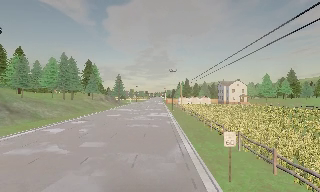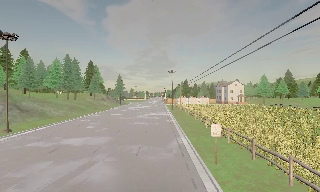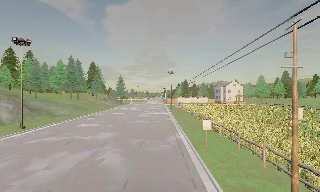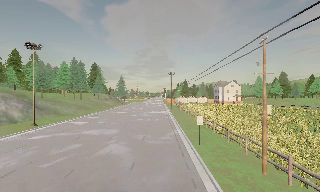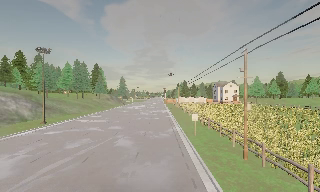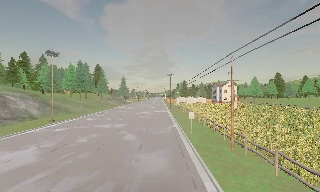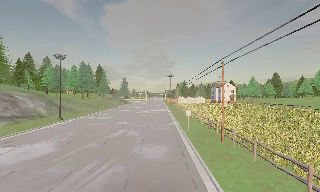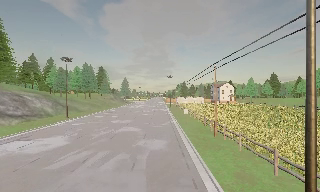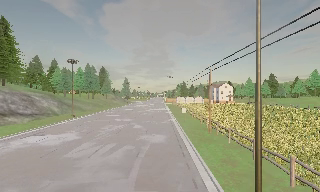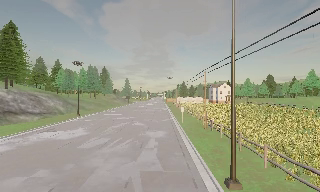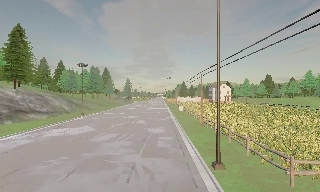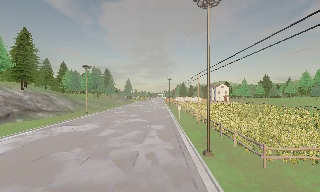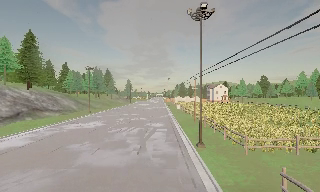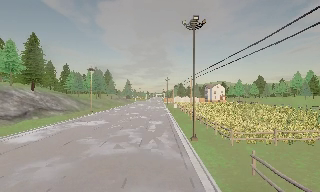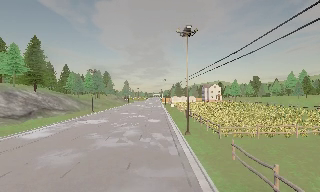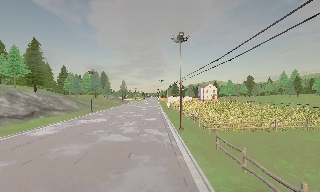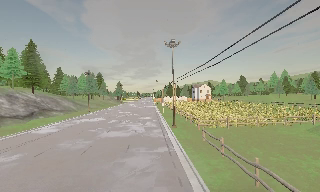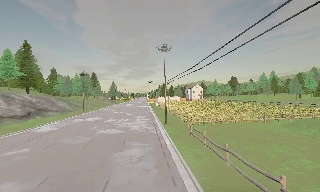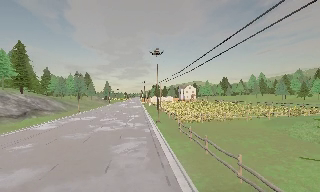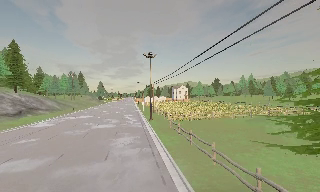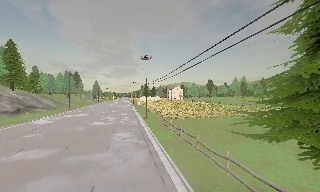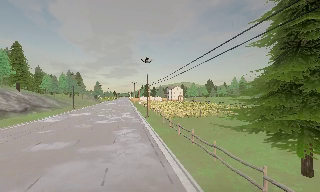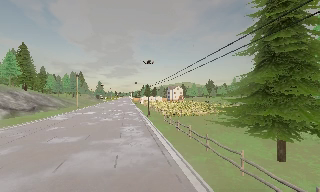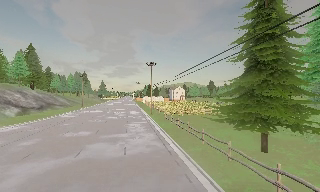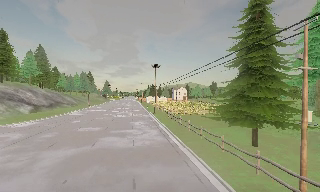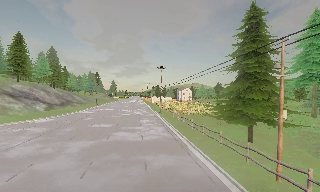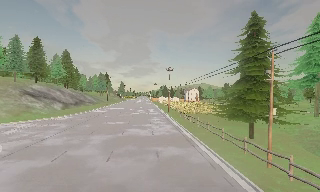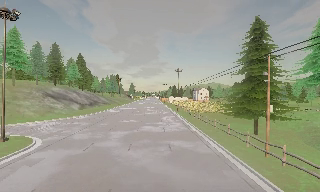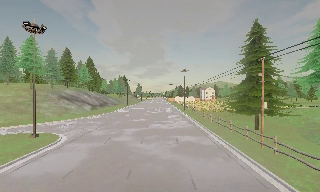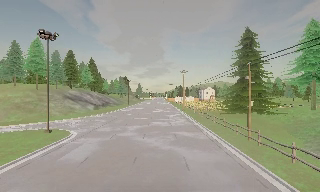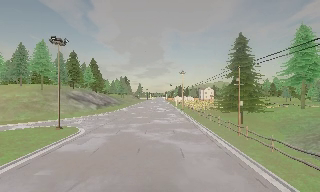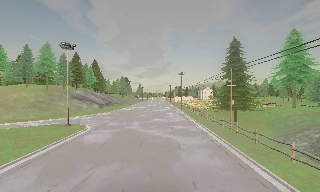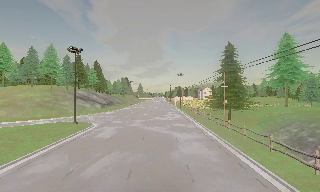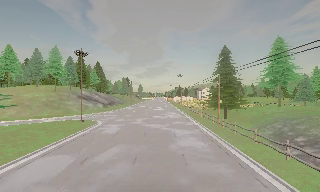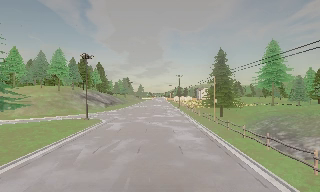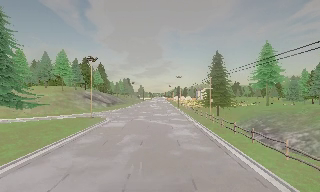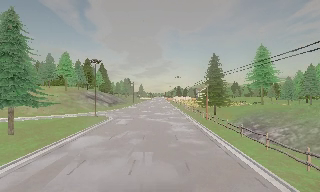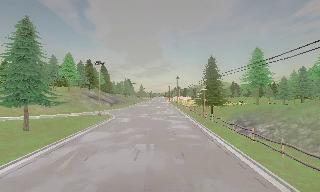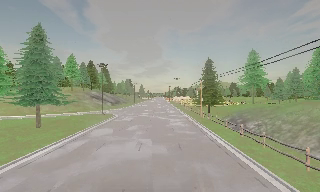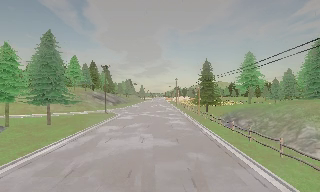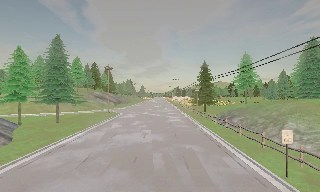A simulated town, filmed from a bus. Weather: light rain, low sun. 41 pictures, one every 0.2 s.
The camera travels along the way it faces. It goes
backward.
0.0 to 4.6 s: The scene slides to the left, as the camera pans about 10 degrees to its right. It travels backward, about 45 m, so what stands in front gets smaller.
4.6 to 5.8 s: The scene slides to the right, as the camera pans about 10 degrees to its left. It travels backward, about 12 m, so what stands in front gets smaller.
5.8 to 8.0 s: The camera travels backward, about 20 m, so what stands in front gets smaller.
The film runs backward here.
